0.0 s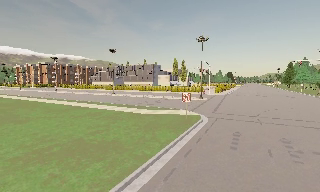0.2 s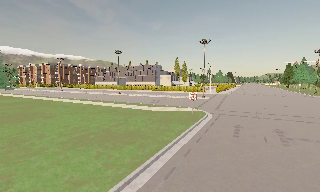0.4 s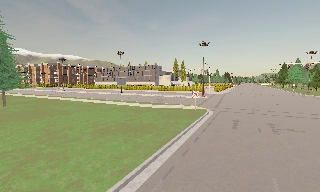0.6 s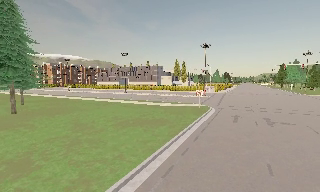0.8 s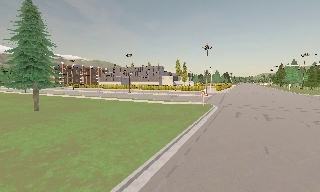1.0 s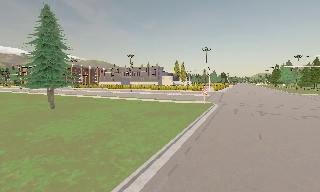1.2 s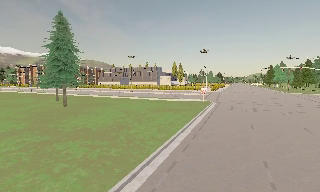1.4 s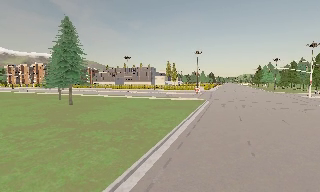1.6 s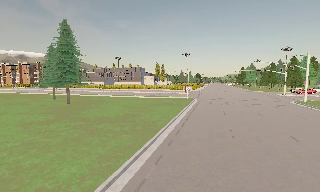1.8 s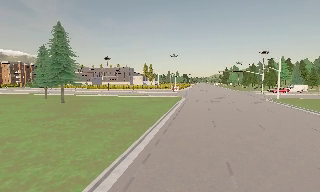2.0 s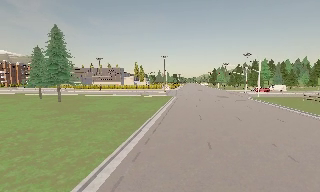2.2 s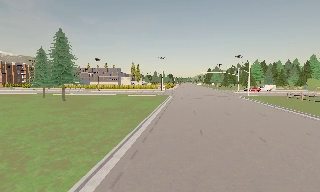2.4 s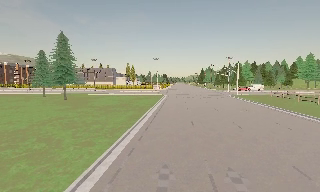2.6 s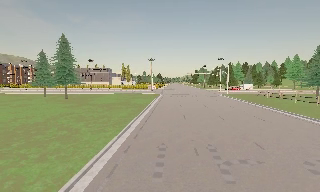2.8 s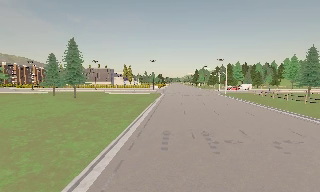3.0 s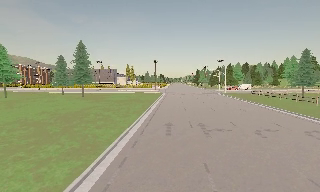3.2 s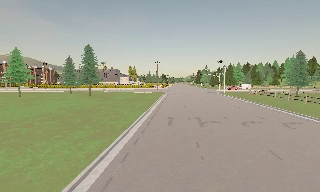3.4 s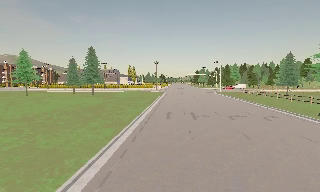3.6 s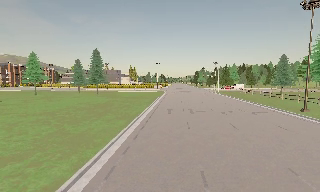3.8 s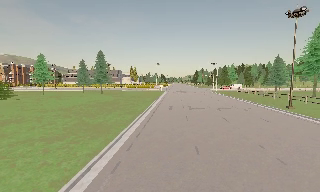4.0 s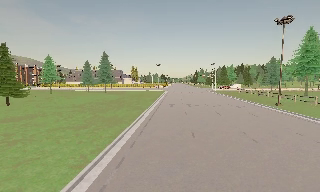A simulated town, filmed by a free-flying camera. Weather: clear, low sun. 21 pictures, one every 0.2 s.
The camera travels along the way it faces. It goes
backward.
0.0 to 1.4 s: The camera travels backward and to its left, about 15 m, so what stands in front gets smaller.
1.4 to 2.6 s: The camera pans to its right, which is clockwise from overhead, by about 20 degrees. It travels backward, about 14 m, so what stands in front gets smaller.
2.6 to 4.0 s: The camera travels backward, about 17 m, so what stands in front gets smaller.
The film runs backward here.
